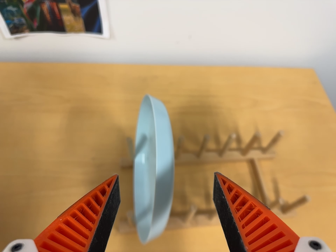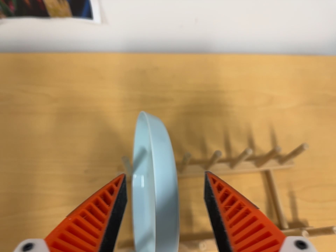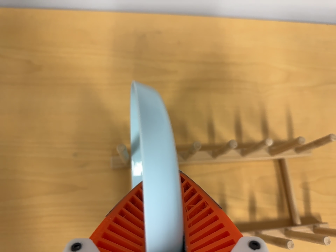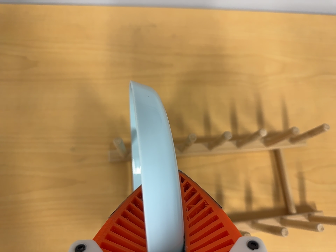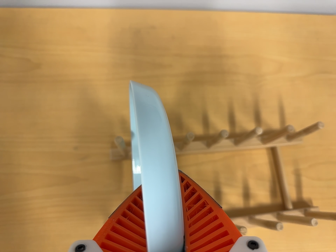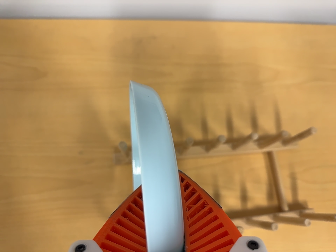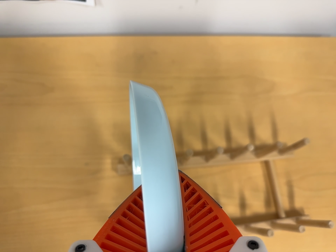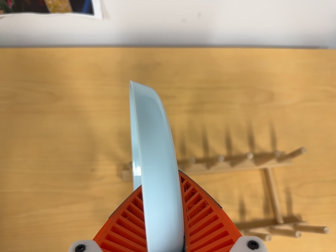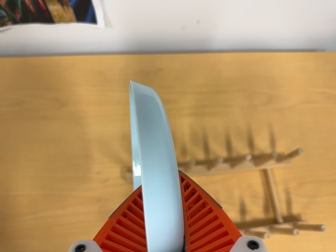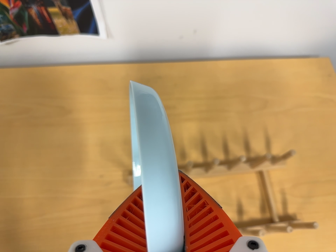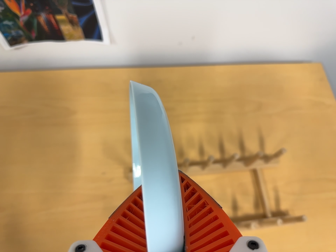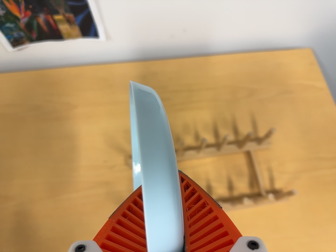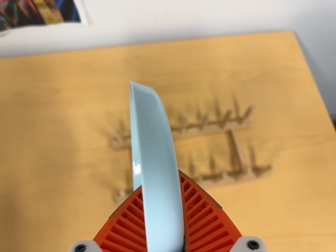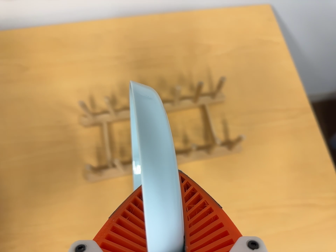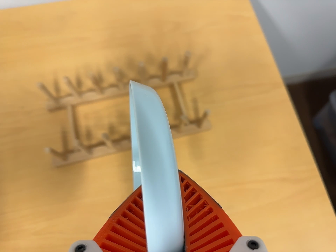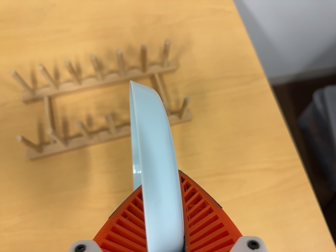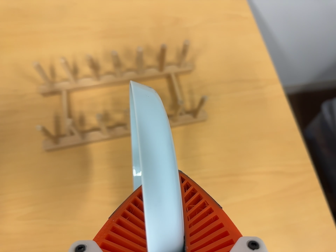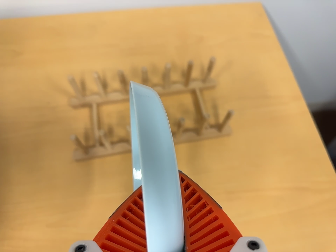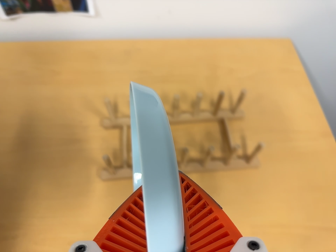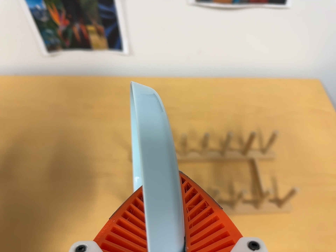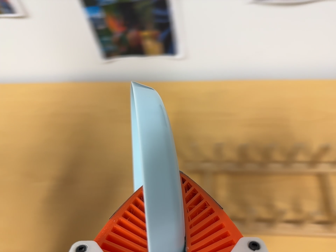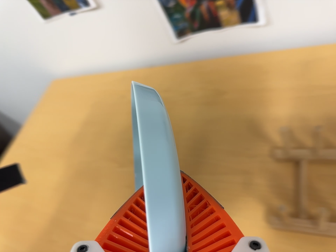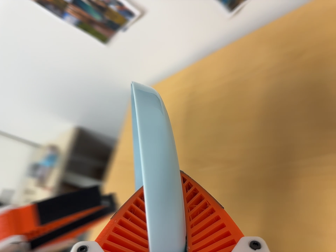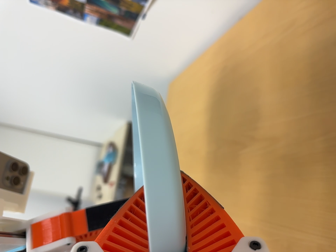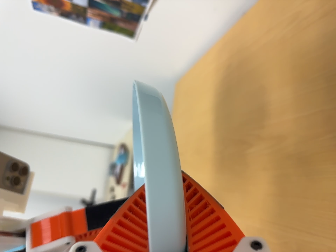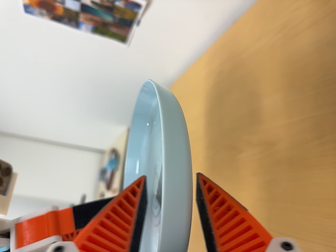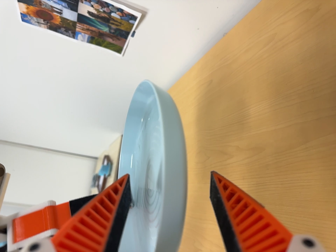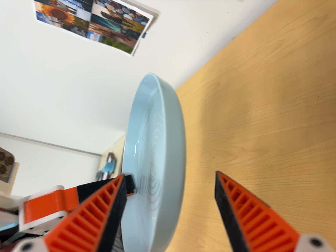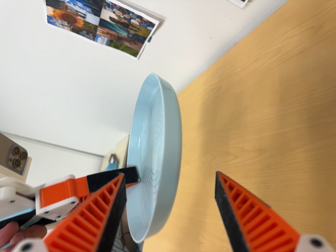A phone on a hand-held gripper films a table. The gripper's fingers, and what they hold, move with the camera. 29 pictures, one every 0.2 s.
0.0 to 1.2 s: The camera travels toward the top of its view and forward, about 12 cm. Its aim tips toward the bottom of its view by about 15 degrees.
1.2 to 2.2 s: The camera travels backward, about 12 cm, so what stands in front gets smaller.
2.2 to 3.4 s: The camera travels toward the bottom of its view and to its right, about 14 cm, so close, fixed things drift upward.
3.4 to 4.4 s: The camera pans to its left by about 55 degrees. It travels forward, about 9 cm. Its aim tips toward the top of its view by about 10 degrees, and the scene shifts downward. It rolls about its line of sight by about 10 degrees, and the scene rotates counterclockwise.
4.4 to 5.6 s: The camera pans to its left by about 15 degrees. It travels to its right, about 6 cm. It rolls about its line of sight by about 10 degrees, and the scene rotates counterclockwise.
The film runs backward here.
